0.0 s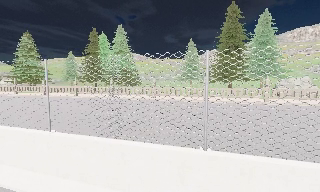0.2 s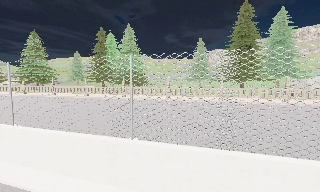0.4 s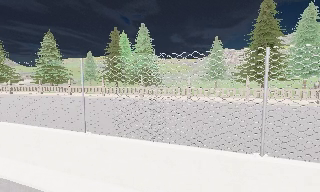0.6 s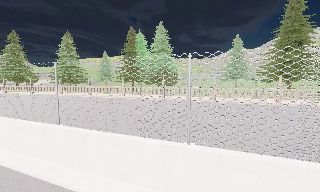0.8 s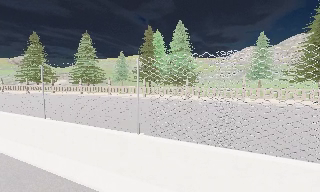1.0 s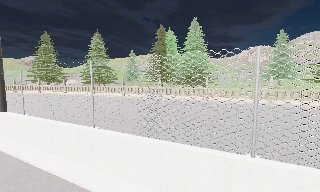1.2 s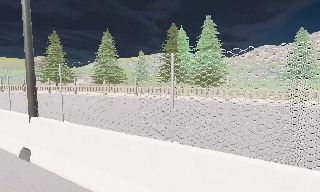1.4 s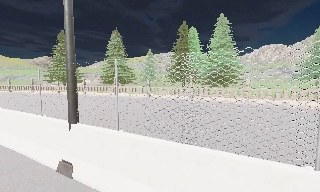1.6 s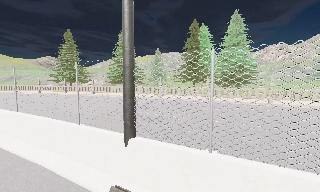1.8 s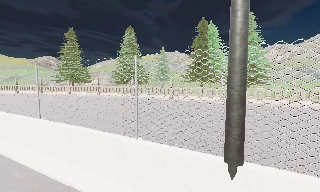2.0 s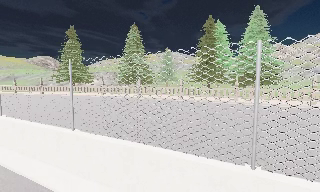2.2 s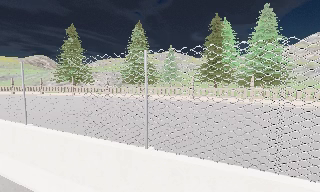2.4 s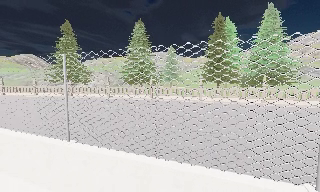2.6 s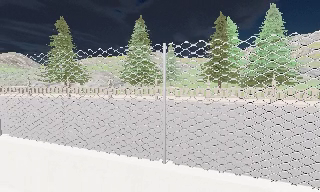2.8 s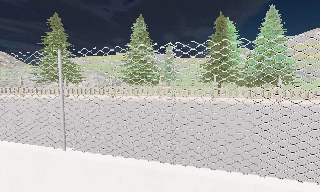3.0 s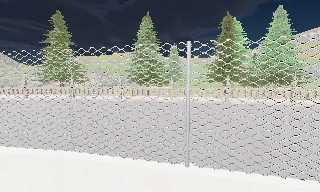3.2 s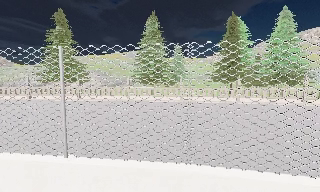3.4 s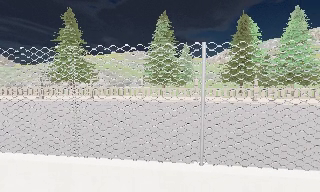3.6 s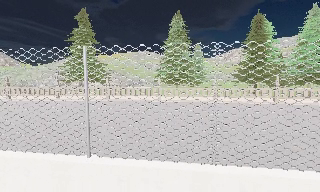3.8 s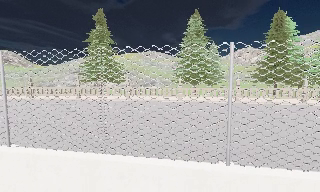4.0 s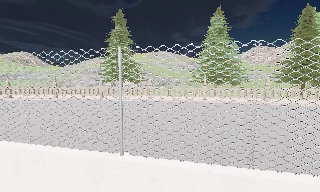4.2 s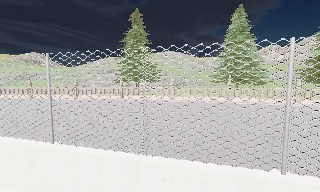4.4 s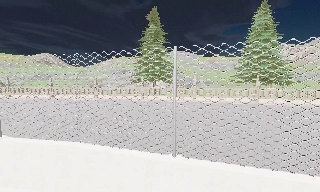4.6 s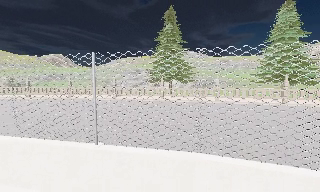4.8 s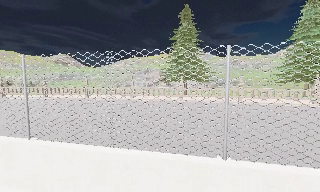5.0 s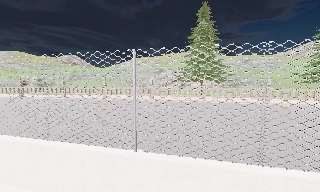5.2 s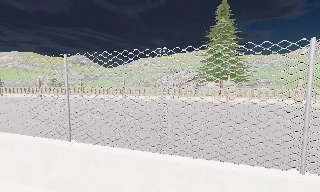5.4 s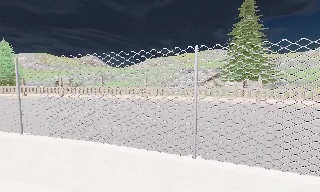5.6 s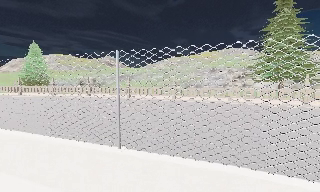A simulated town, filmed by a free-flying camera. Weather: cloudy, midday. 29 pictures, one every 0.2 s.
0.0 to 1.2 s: The camera pans to its left, which is counterclockwise from overhead, by about 10 degrees. It travels to its left and forward, about 11 m, so close, fixed things drift to the right.
1.2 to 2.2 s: The camera travels to its left and forward, about 9 m, so close, fixed things drift to the right.
2.2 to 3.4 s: The camera pans to its right, which is clockwise from overhead, by about 15 degrees. It travels to its left, about 11 m, so close, fixed things drift to the right.
3.4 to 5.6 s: The camera pans to its left, which is counterclockwise from overhead, by about 25 degrees. It travels to its left, about 20 m, so close, fixed things drift to the right.
The film runs backward here.
